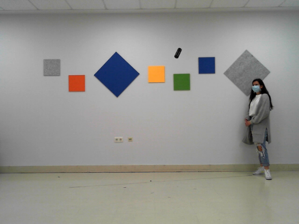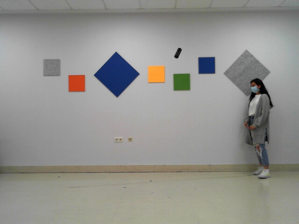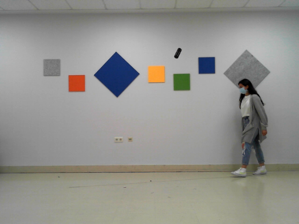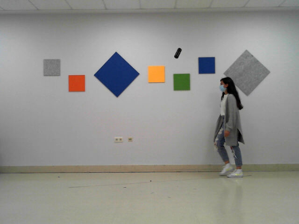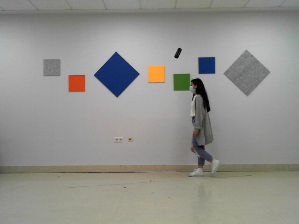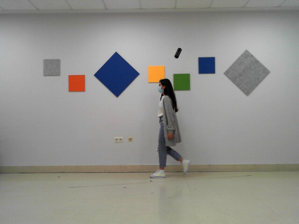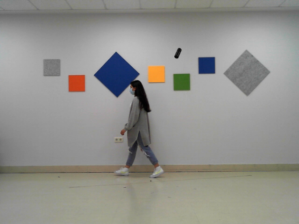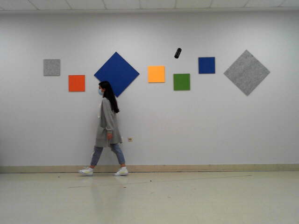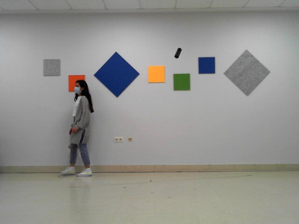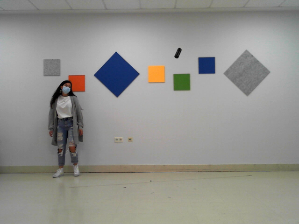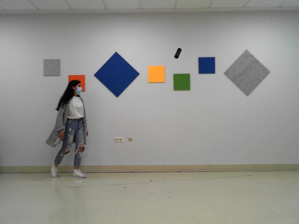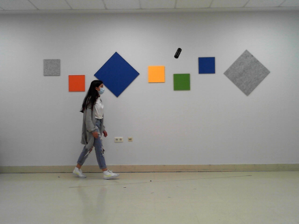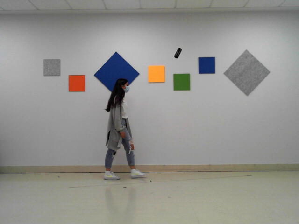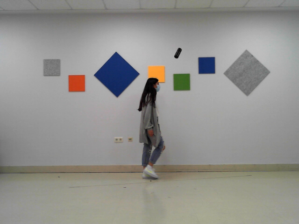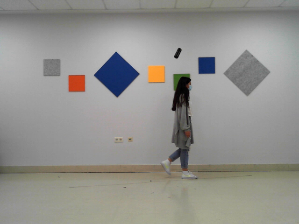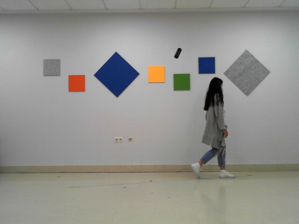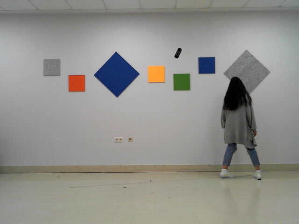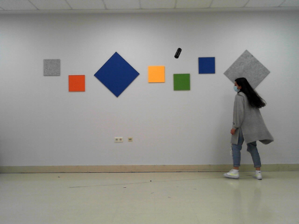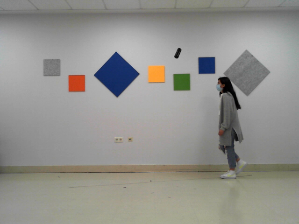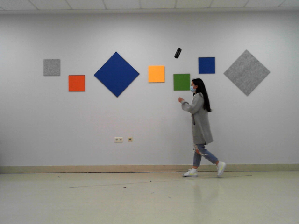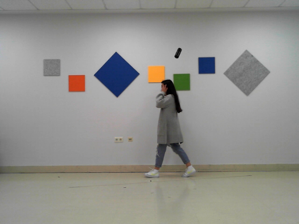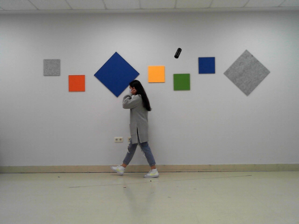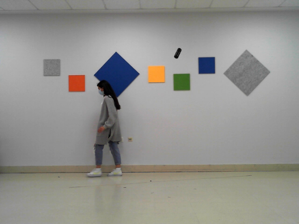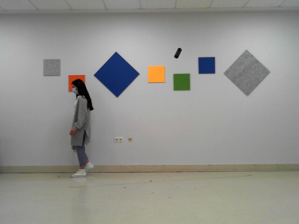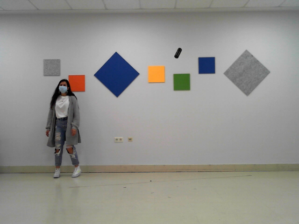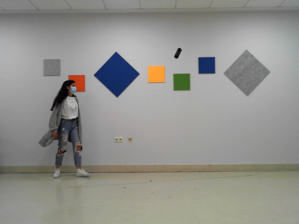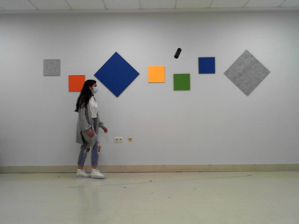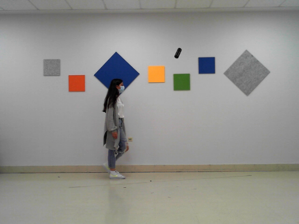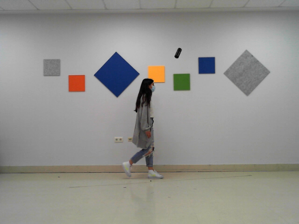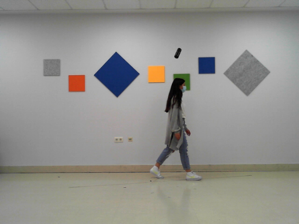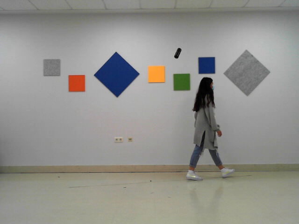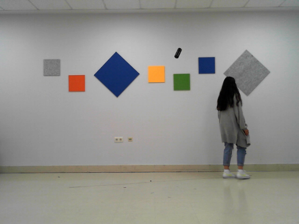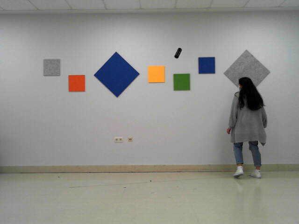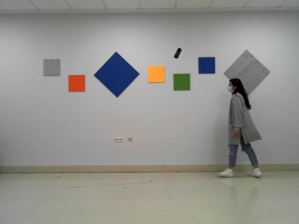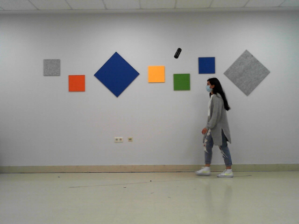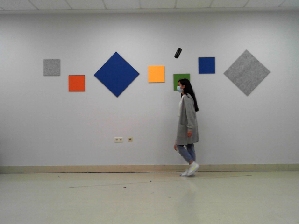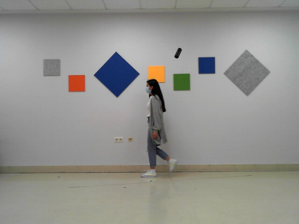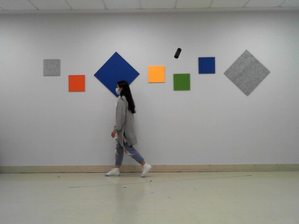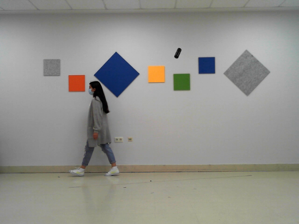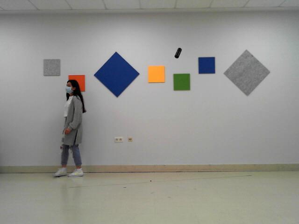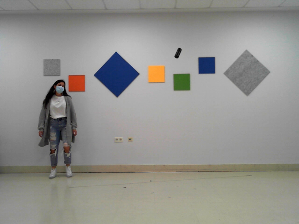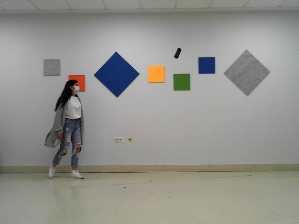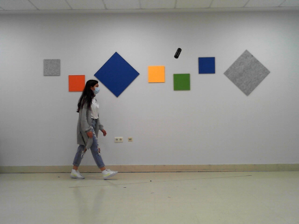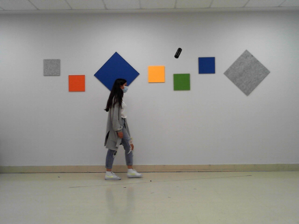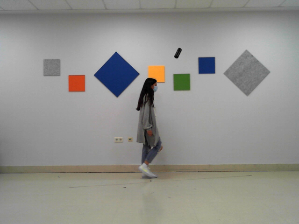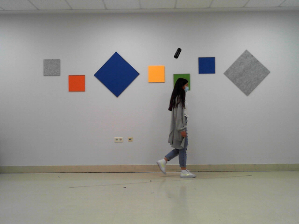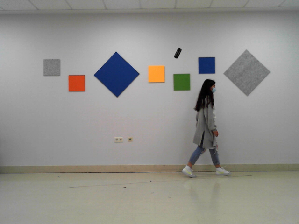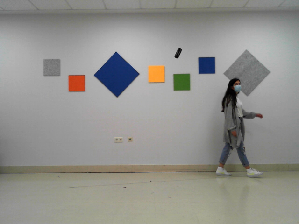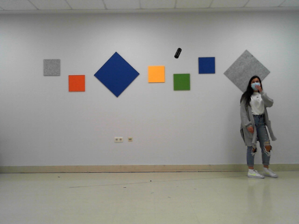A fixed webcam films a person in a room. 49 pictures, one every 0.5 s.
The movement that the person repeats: Walk forward.
